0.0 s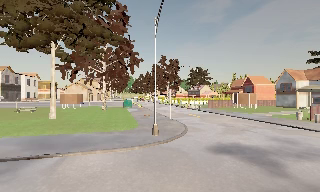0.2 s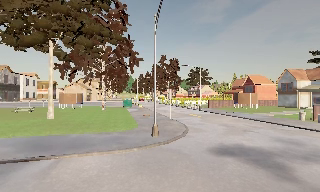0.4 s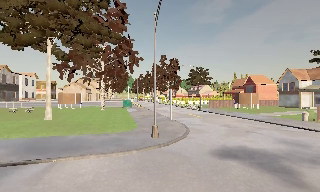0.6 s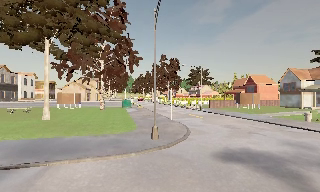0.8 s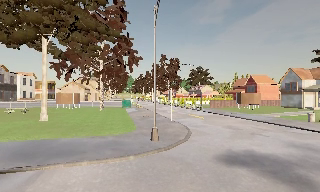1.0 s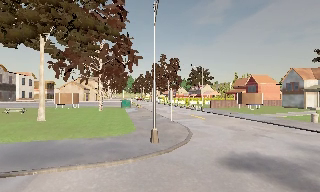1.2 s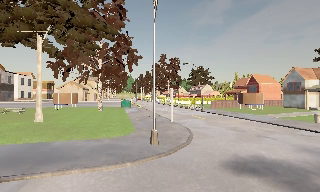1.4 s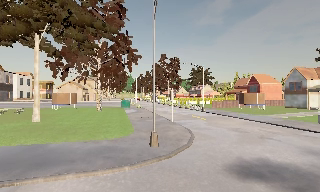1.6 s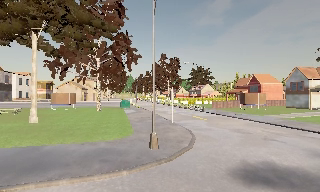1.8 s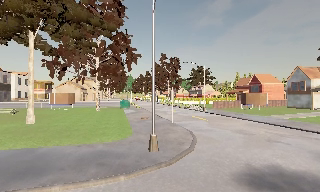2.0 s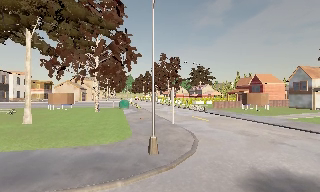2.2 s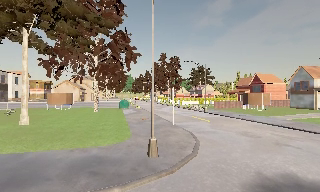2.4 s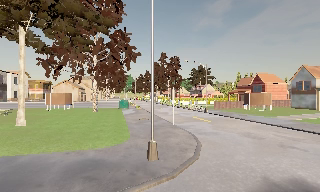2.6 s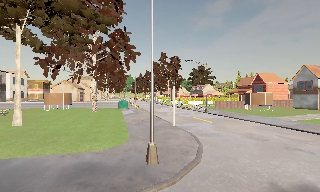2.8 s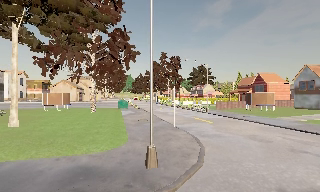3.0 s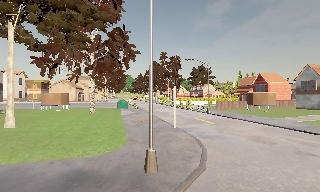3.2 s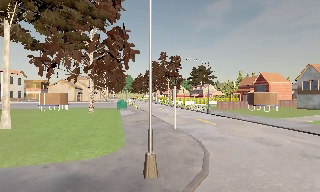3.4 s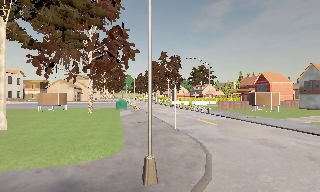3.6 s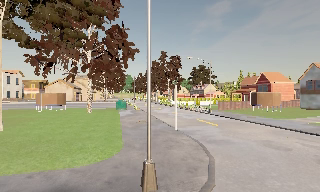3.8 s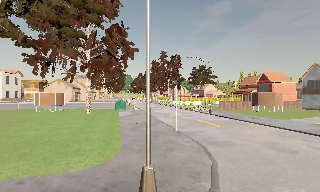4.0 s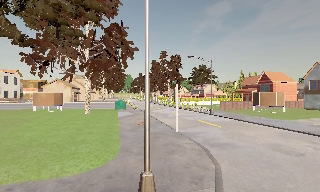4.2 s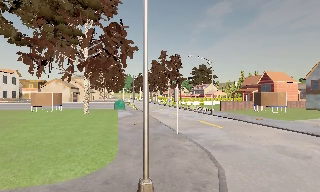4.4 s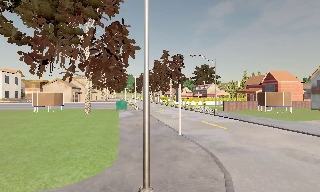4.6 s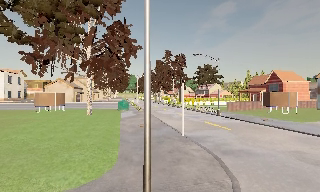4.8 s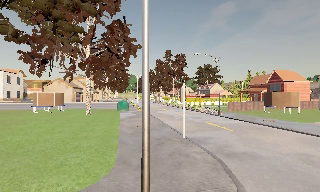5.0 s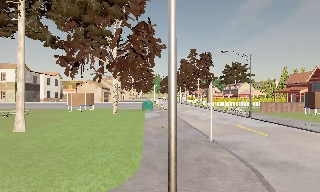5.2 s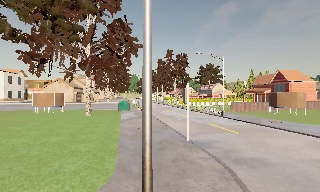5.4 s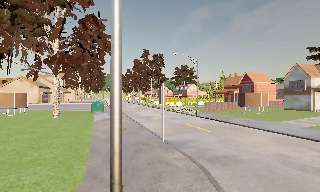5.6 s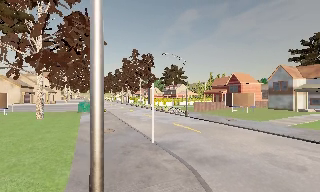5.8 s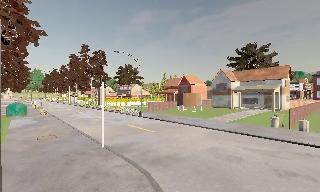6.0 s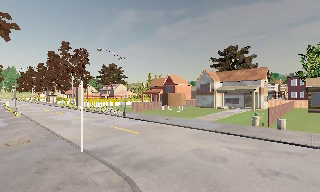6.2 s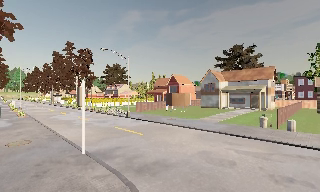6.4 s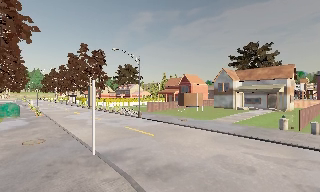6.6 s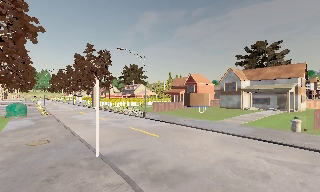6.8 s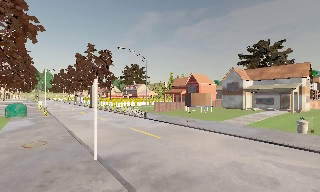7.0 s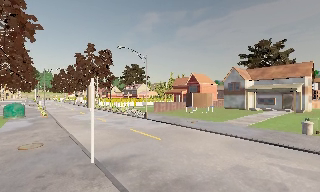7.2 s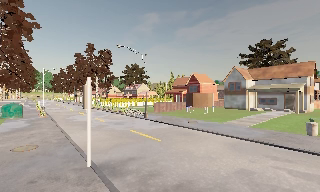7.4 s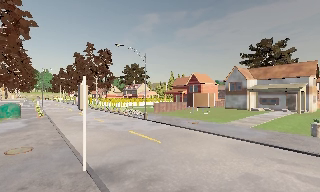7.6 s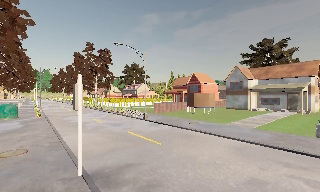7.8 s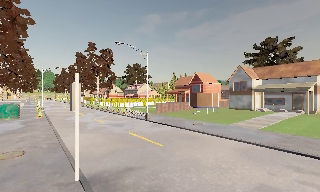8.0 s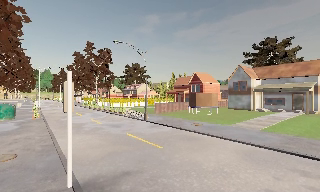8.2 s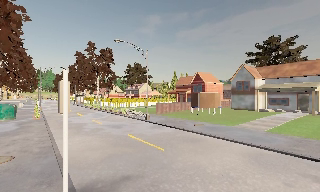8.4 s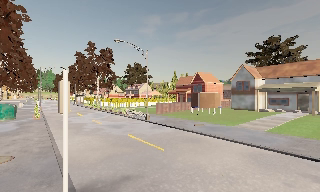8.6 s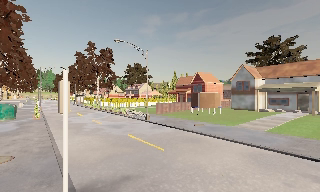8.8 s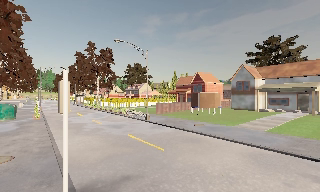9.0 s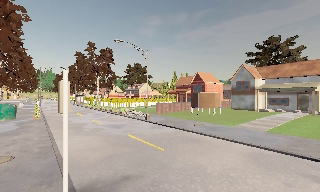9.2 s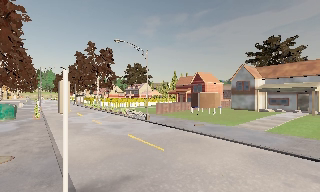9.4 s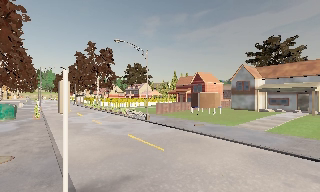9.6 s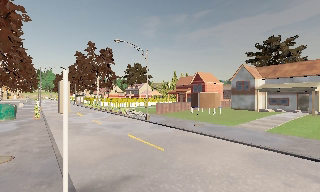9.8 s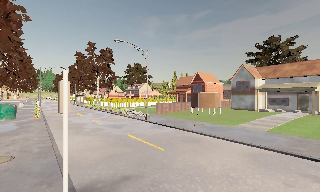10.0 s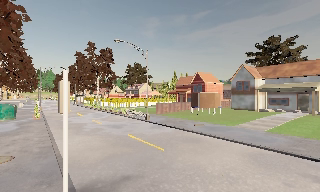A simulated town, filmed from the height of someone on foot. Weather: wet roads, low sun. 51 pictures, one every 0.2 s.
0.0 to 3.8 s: The camera travels forward, about 6 m, so what stands in front looms larger.
3.8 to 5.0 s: The camera pans to its left, which is counterclockwise from overhead, by about 10 degrees. It travels forward, about 2 m, so what stands in front looms larger.
5.0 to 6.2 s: The camera swings to its right by about 40 degrees, and the scene slides to the left. It travels forward, about 1.5 m.
6.2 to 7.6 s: The camera travels forward, about 2.5 m, so what stands in front looms larger.
7.6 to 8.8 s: The camera travels forward, about 1 m, so what stands in front looms larger. It loses speed.
8.8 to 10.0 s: The camera keeps its place and its aim.
The film runs forward here.
